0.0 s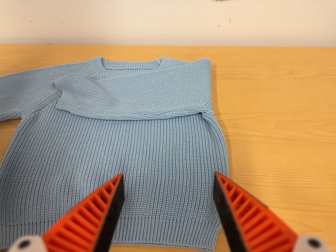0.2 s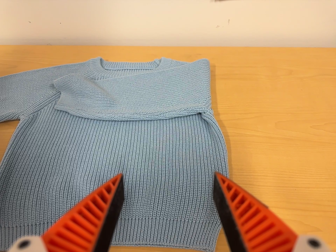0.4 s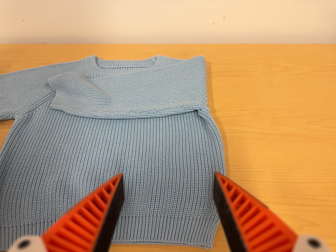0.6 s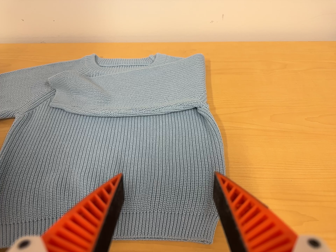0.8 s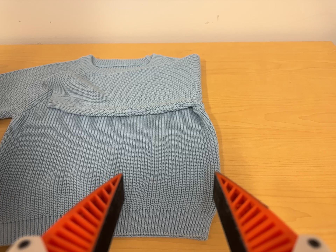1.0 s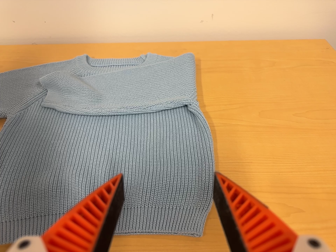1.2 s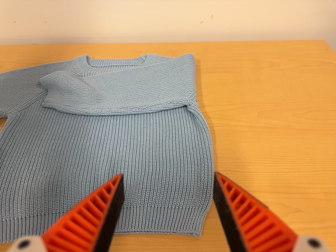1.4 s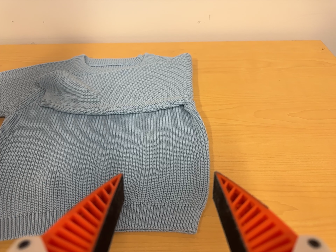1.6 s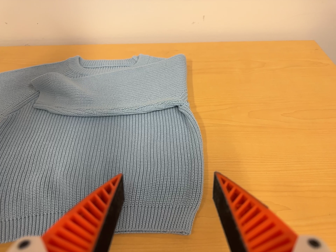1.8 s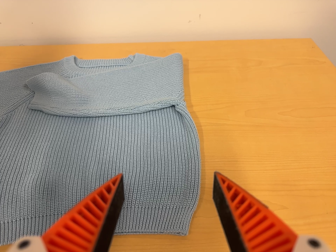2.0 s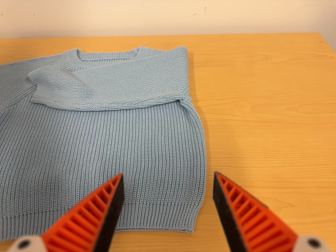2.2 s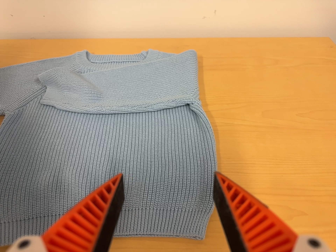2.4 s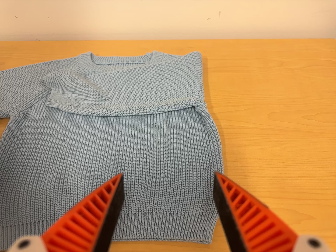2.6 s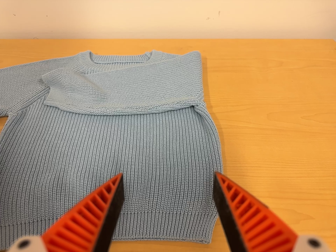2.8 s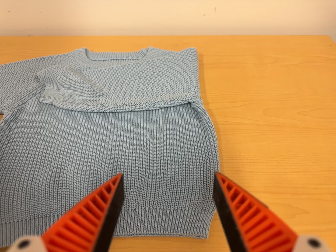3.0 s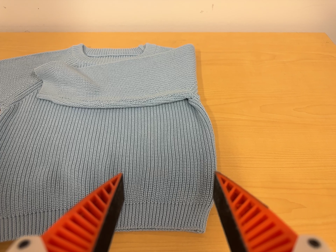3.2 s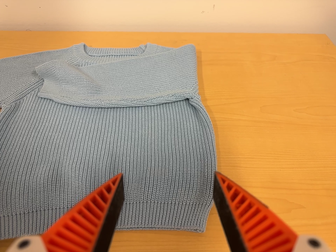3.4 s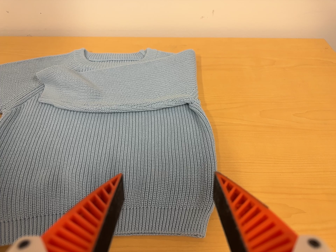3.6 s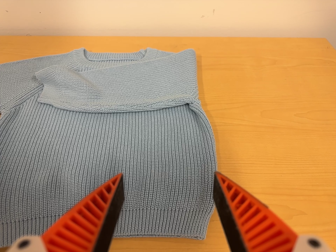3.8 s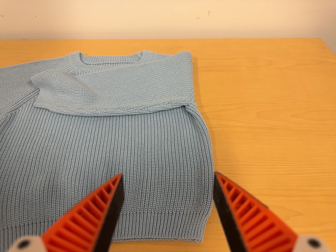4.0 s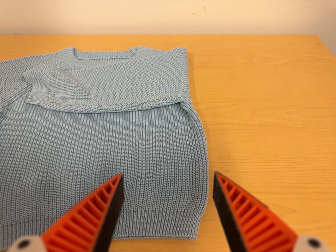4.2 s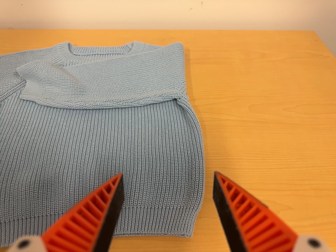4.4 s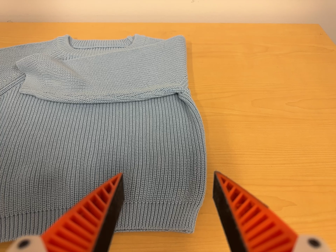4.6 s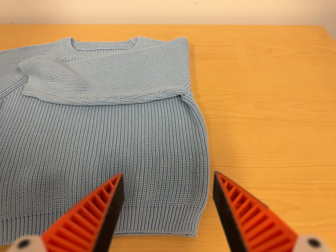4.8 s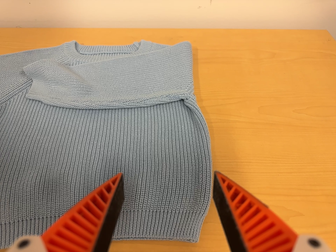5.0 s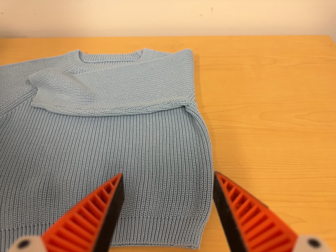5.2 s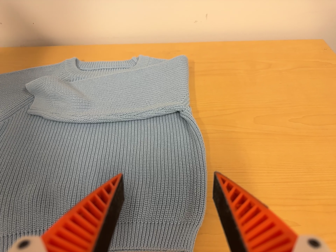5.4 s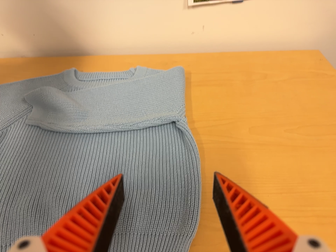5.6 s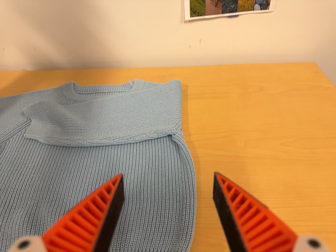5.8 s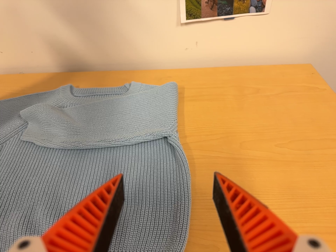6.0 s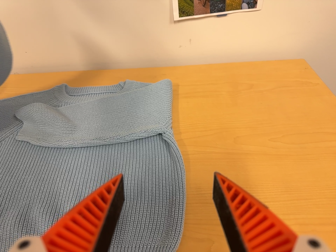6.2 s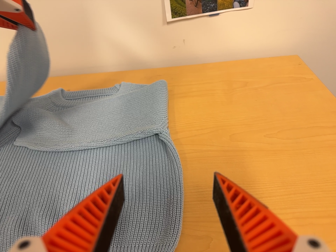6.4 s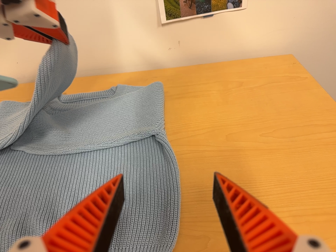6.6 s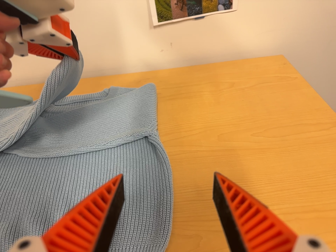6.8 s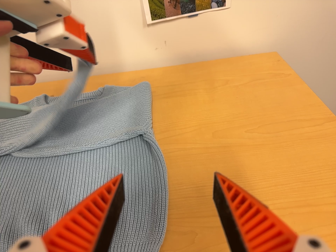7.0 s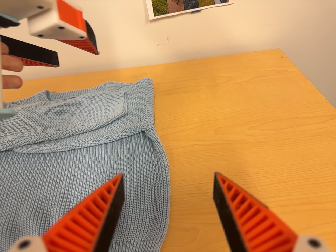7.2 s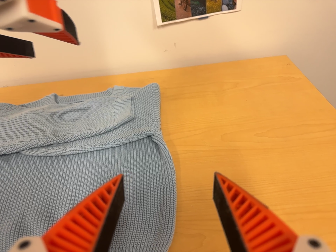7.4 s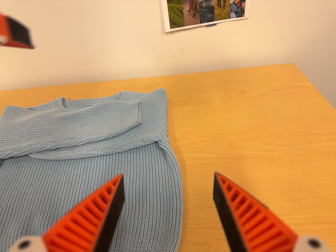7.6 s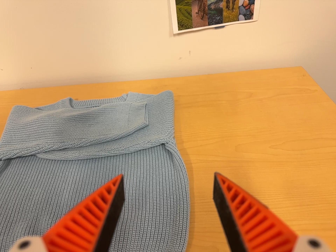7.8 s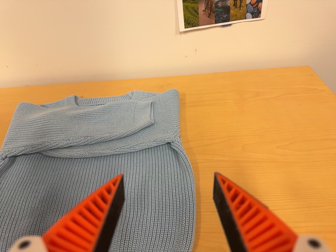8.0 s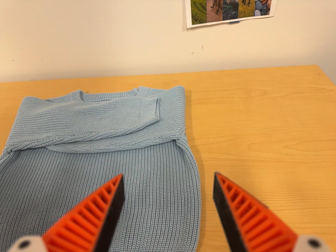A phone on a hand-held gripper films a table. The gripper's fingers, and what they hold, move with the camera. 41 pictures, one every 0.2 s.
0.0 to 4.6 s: The camera shifts only a little, or ends up much as it began.
4.6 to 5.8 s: The camera travels to its right, about 6 cm.
5.8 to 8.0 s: The camera shifts only a little, or ends up much as it began.
The film runs forward here.
